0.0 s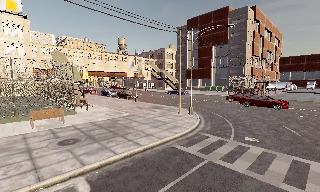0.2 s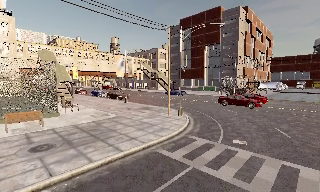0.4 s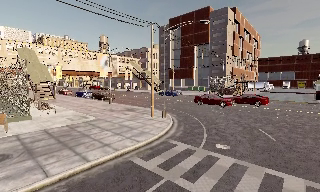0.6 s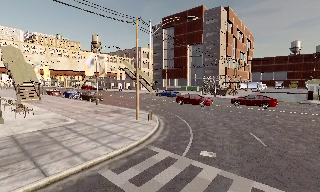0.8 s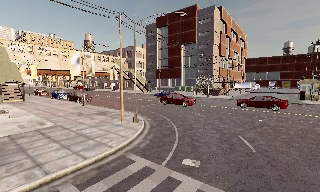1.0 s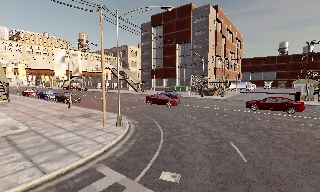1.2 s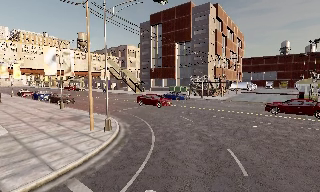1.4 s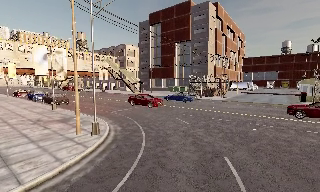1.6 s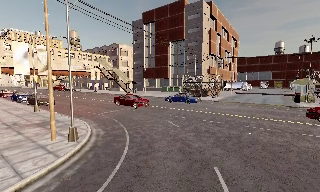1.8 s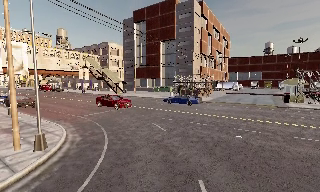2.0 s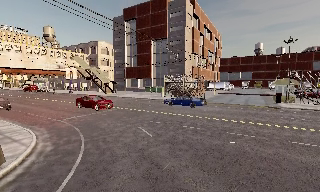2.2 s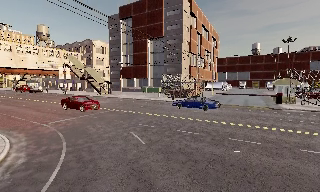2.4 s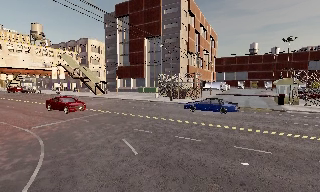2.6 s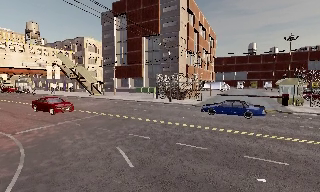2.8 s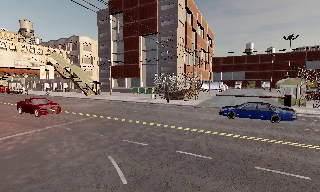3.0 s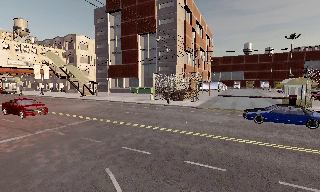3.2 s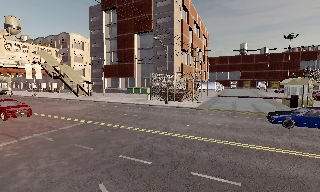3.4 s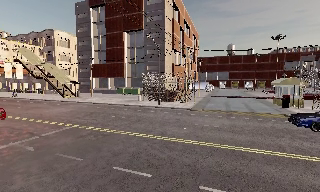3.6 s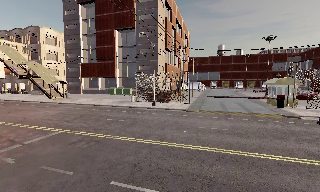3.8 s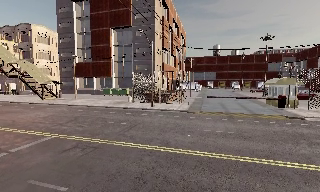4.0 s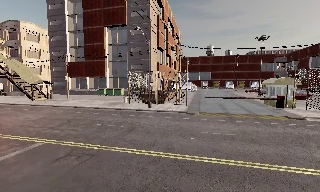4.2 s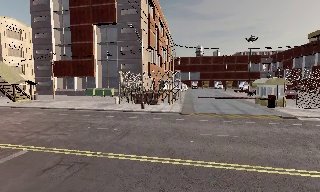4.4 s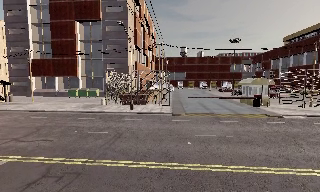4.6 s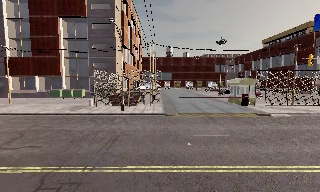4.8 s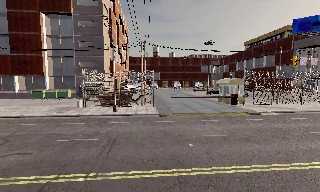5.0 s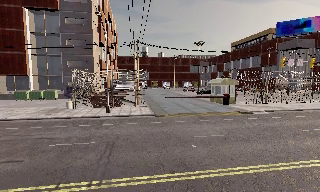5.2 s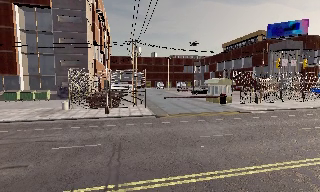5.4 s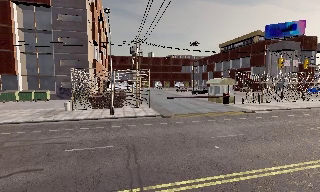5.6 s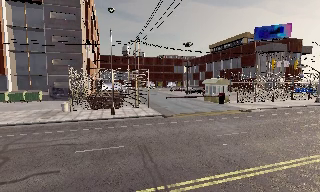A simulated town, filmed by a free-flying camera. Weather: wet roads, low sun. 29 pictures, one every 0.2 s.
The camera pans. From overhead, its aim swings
clockwise.
The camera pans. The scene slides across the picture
to the left.
0.0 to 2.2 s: The camera swings to its right by about 15 degrees, and the scene slides to the left. It travels forward and to its right, about 11 m, so what stands in front looms larger.
2.2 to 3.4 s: The camera travels forward, about 6 m, so what stands in front looms larger.
3.4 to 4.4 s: The camera pans to its right, which is clockwise from overhead, by about 15 degrees. It travels forward and to its left, about 4 m, so what stands in front looms larger.
4.4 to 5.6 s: The camera pans to its right, which is clockwise from overhead, by about 20 degrees. It travels to its left, about 4.5 m.
The film runs backward here.
